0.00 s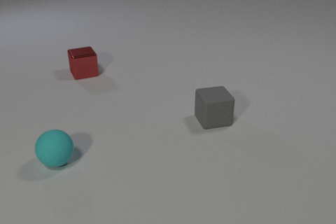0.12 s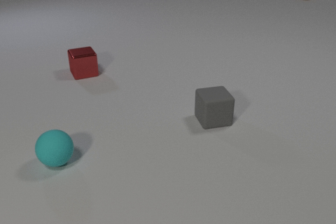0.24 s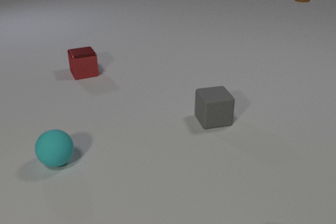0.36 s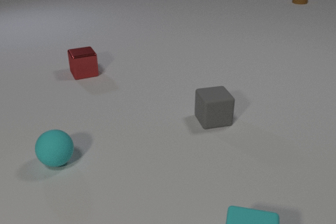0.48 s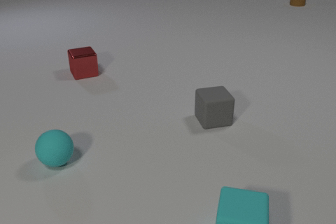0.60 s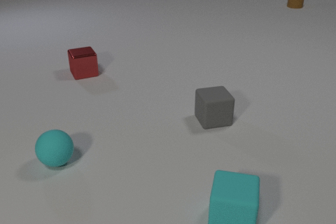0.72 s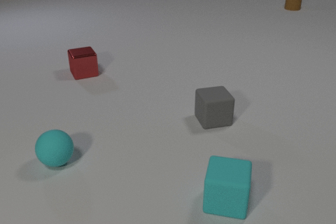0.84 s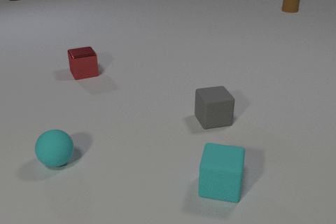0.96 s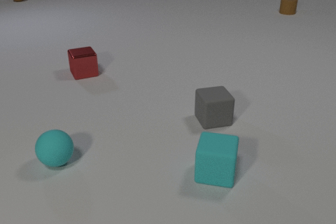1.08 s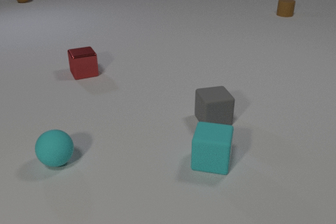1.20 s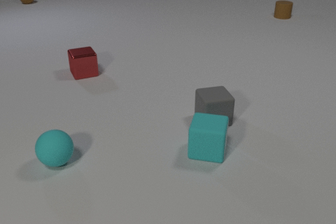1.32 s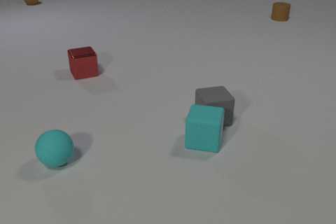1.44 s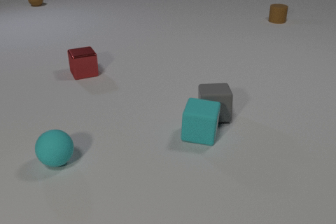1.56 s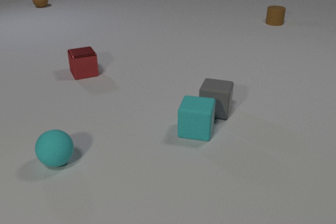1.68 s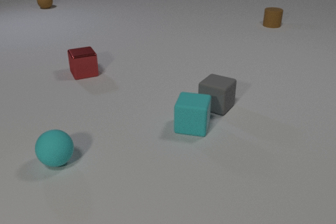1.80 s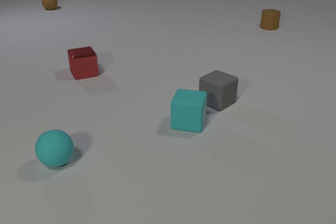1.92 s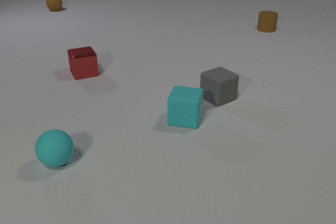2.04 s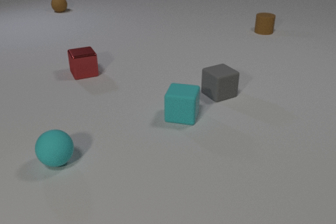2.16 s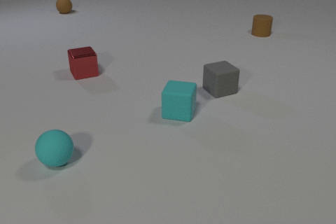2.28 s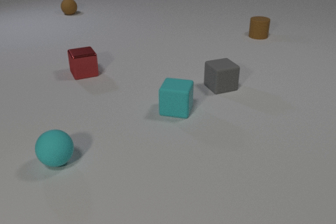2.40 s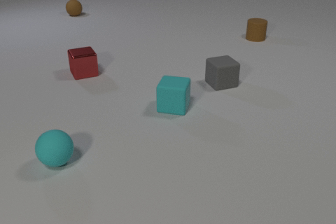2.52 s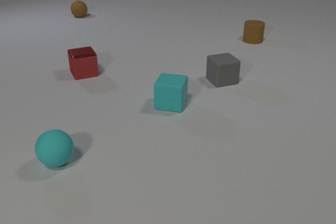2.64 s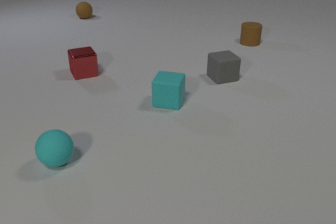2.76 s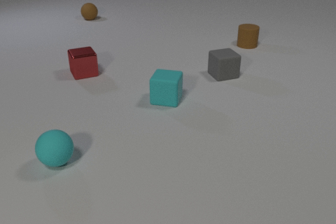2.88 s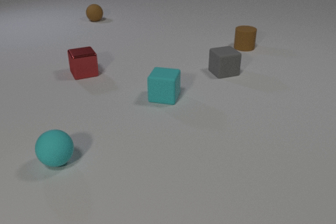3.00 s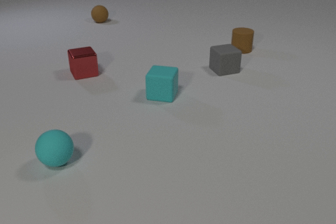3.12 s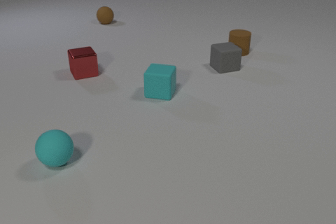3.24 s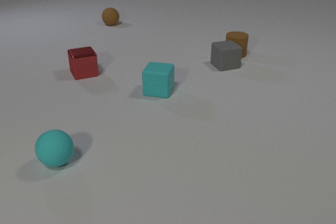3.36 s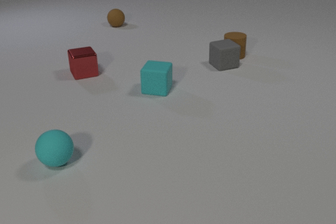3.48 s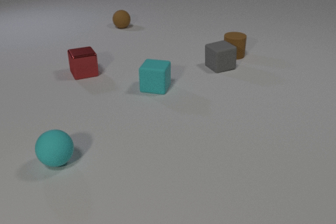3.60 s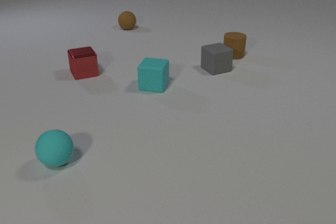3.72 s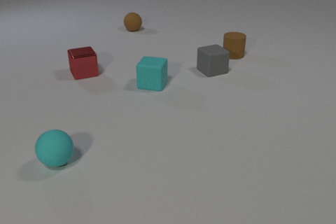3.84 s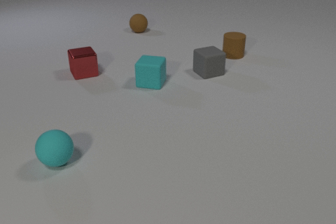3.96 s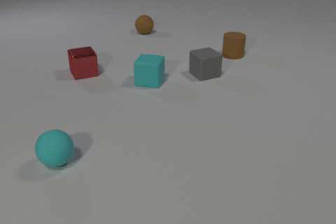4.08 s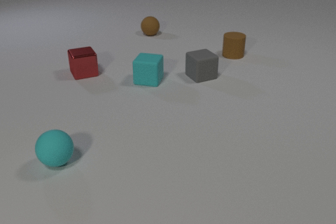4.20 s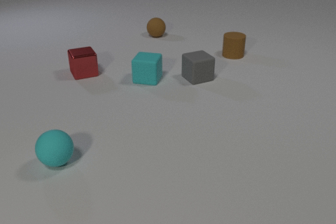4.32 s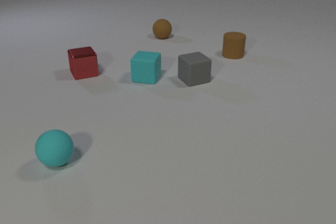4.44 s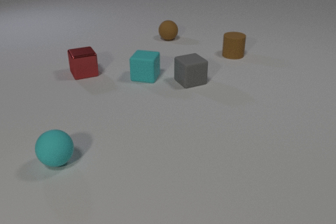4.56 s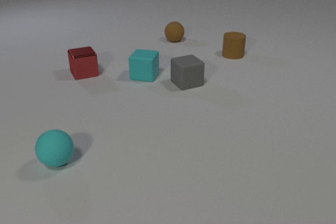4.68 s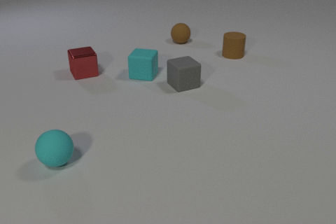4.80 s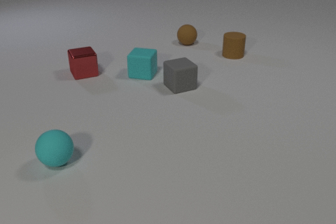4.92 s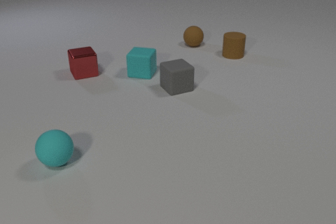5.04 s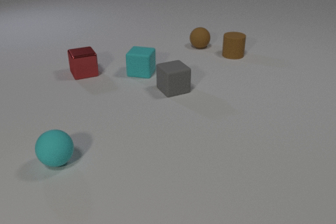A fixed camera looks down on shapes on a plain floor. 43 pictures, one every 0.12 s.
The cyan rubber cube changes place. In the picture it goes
away from the camera.
The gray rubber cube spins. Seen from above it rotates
clockwise.
0.00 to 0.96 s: The cyan rubber cube comes in at the bottom edge, slides away from the camera. The brown rubber cylinder slides toward the camera. The brown rubber sphere comes in at the top edge, rolls toward the camera and to the right.
0.96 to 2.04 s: The cyan rubber cube slides away from the camera. The gray rubber cube slides away from the camera, spins so that its near face slides to the left, clockwise seen from above. The brown rubber cylinder slides toward the camera. The brown rubber sphere rolls toward the camera and to the right. The cyan rubber cube and the gray rubber cube collide.
2.04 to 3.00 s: The cyan rubber cube slides away from the camera and to the left. The gray rubber cube slides away from the camera. The brown rubber cylinder slides toward the camera. The brown rubber sphere rolls toward the camera and to the right.
3.00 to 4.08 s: The cyan rubber cube slides away from the camera and to the left. The gray rubber cube slides to the left and toward the camera. The brown rubber cylinder slides toward the camera and to the left. The brown rubber sphere rolls to the right and toward the camera. The gray rubber cube and the brown rubber cylinder collide.
4.08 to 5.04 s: The cyan rubber cube slides away from the camera. The gray rubber cube slides toward the camera and to the left. The brown rubber sphere rolls to the right and toward the camera.
How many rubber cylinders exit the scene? 0.
Are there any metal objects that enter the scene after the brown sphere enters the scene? no.
What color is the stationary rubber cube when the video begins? gray.
